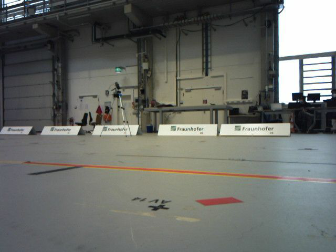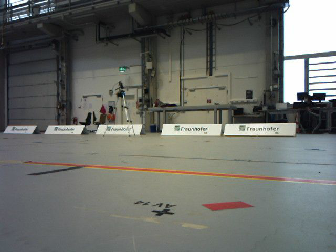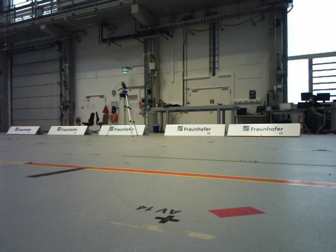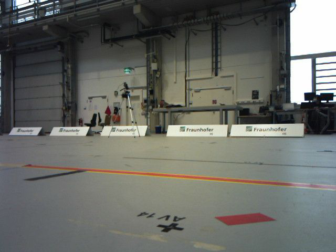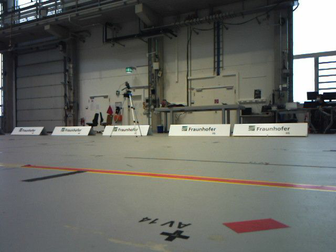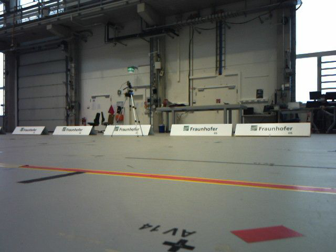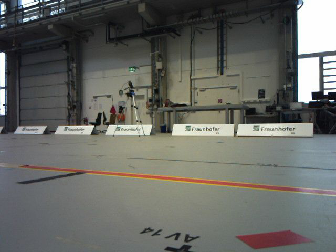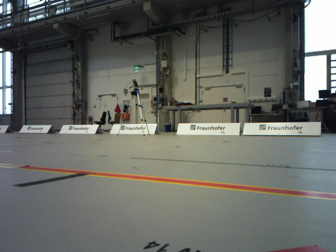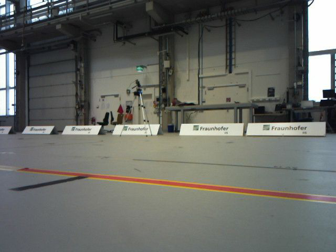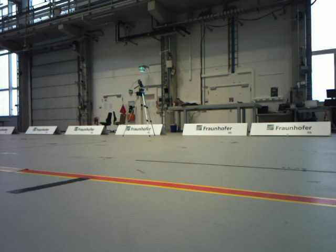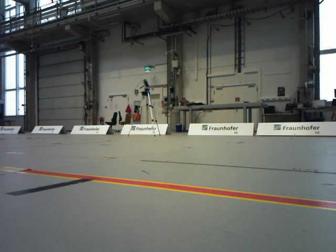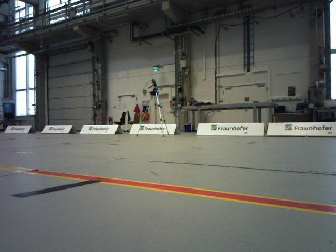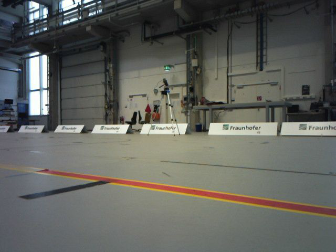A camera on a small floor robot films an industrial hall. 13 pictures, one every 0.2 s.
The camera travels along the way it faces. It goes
forward.
0.0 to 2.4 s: The camera travels forward, about 0.5 m, so what stands in front looms larger.
The film runs forward here.
